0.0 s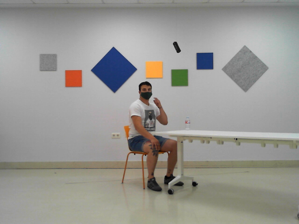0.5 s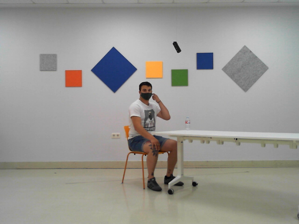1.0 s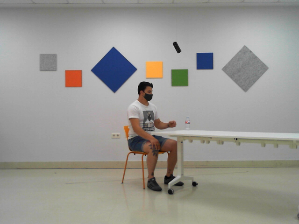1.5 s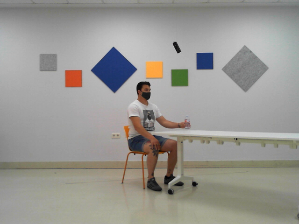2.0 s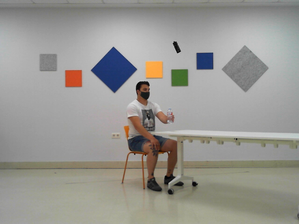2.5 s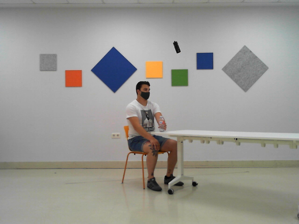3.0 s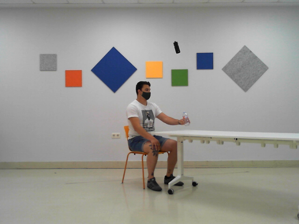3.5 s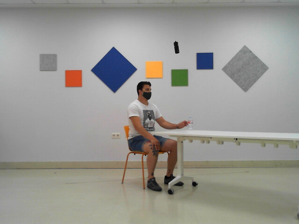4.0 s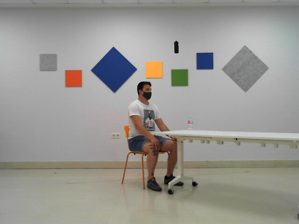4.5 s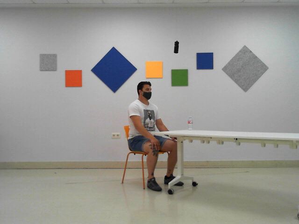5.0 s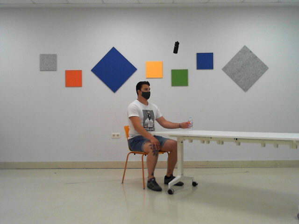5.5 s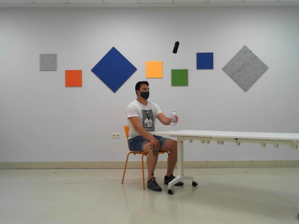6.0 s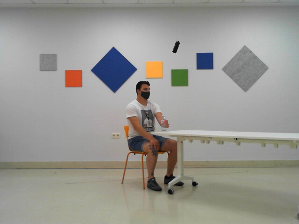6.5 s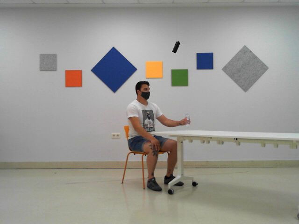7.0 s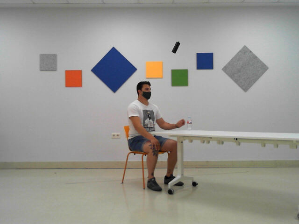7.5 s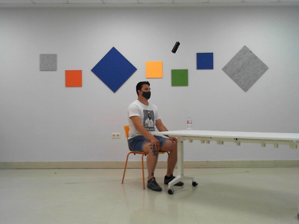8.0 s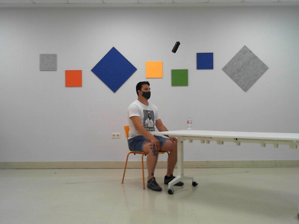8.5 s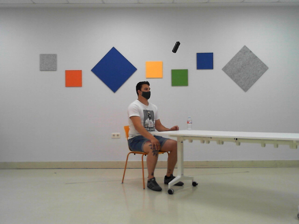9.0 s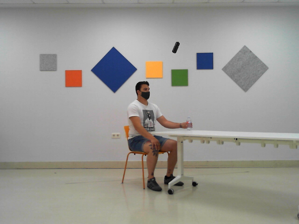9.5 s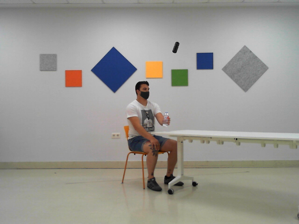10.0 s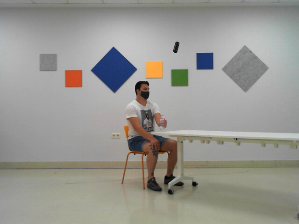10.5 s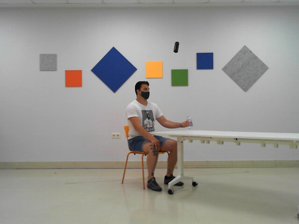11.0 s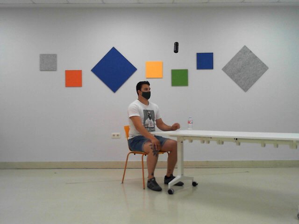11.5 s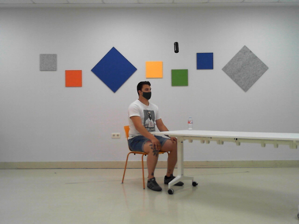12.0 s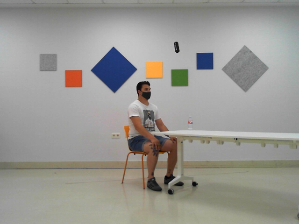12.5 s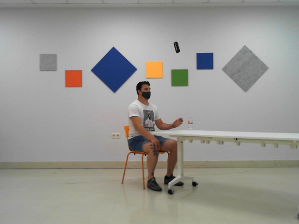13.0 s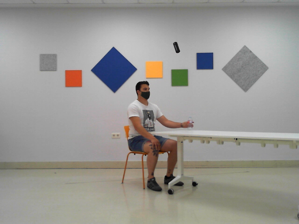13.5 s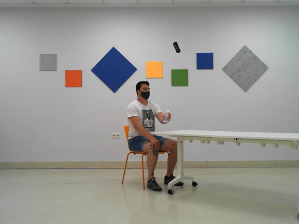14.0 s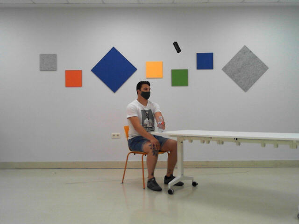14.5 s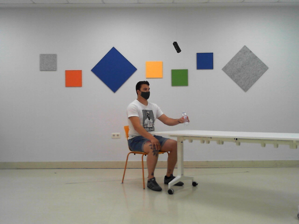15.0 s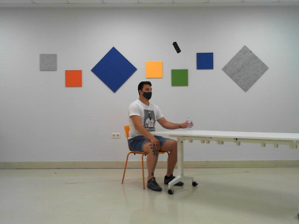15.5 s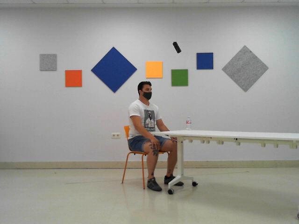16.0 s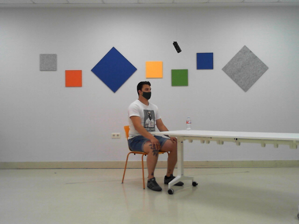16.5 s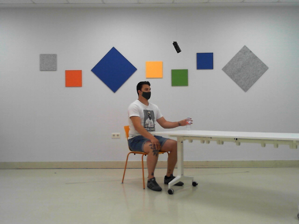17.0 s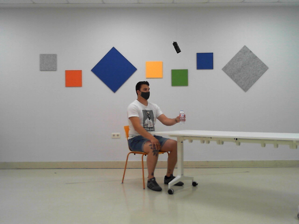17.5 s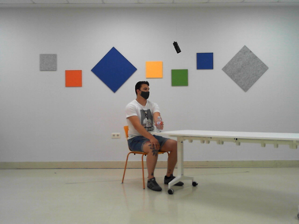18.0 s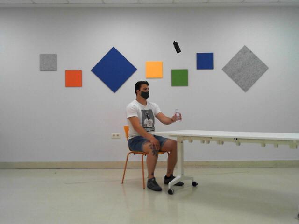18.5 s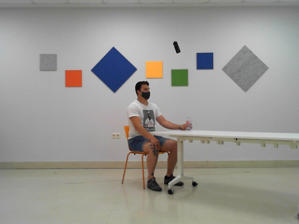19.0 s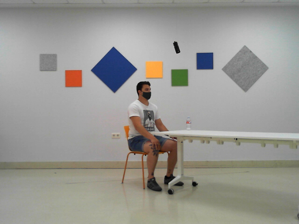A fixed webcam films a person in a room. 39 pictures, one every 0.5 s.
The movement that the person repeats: Move a bottle from side to side, left hand.
